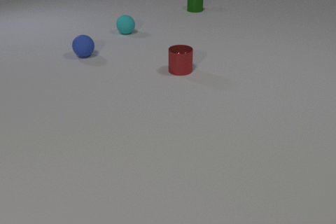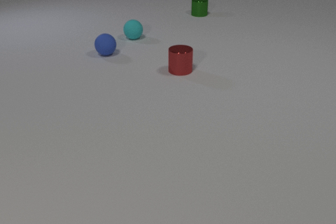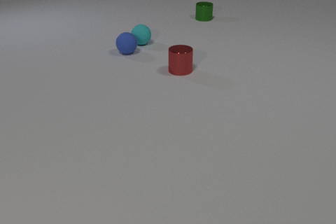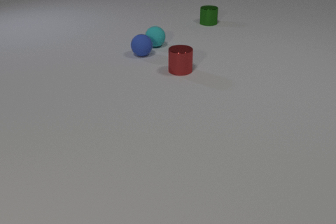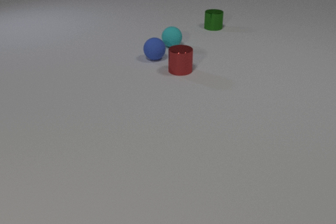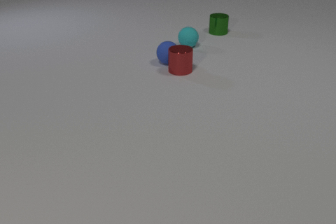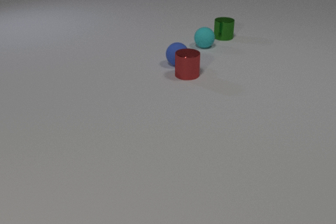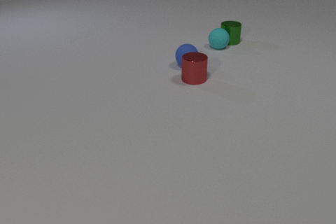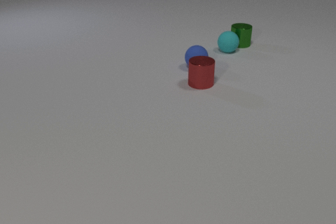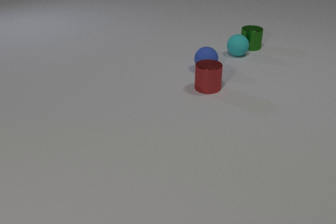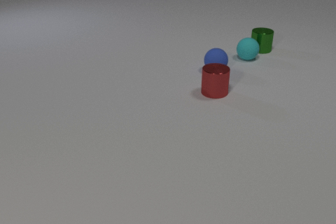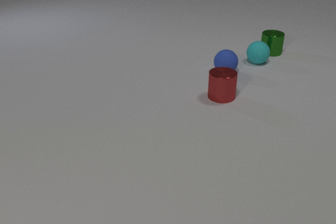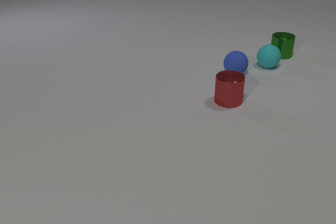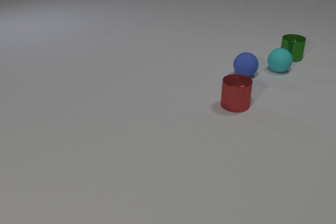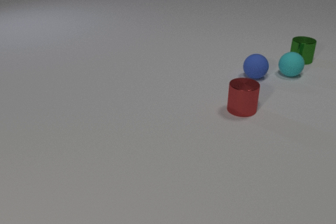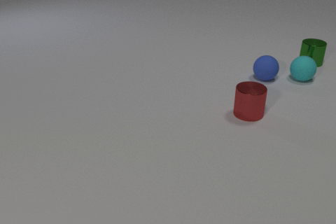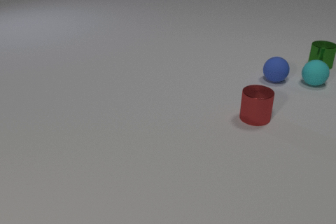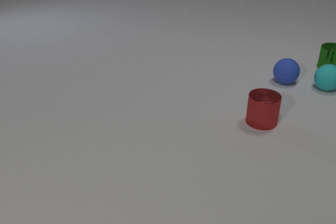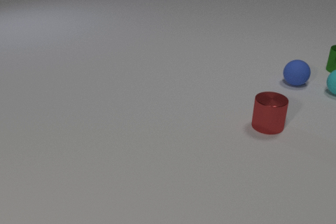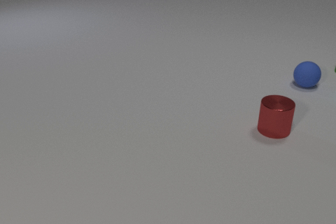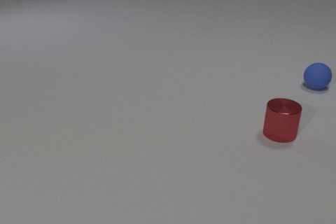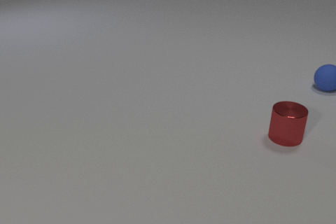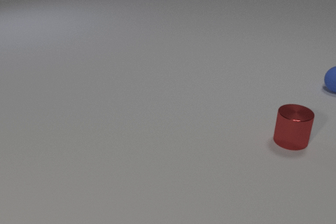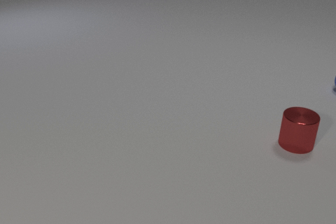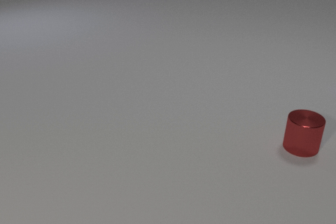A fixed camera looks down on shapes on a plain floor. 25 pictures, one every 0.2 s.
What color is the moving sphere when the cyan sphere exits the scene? blue.
Are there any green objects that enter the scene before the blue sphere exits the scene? no.
How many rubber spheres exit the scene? 2.
0.0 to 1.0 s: The cyan rubber sphere rolls to the right and toward the camera. The blue rubber sphere rolls to the right. The green metal cylinder slides toward the camera. The cyan rubber sphere and the blue rubber sphere collide. The blue rubber sphere and the red metal cylinder collide.
1.0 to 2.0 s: The cyan rubber sphere rolls to the right and toward the camera. The blue rubber sphere rolls to the right. The green metal cylinder slides toward the camera and to the right. The red metal cylinder slides toward the camera and to the right. The cyan rubber sphere and the green metal cylinder collide.
2.0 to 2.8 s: The cyan rubber sphere rolls to the right and toward the camera. The blue rubber sphere rolls to the right. The green metal cylinder slides to the right and toward the camera. The red metal cylinder slides toward the camera and to the right.
2.8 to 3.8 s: The cyan rubber sphere rolls to the right and toward the camera, leaves at the right edge. The blue rubber sphere rolls to the right. The green metal cylinder slides to the right. The red metal cylinder slides to the right and toward the camera.
3.8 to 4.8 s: The blue rubber sphere rolls to the right, leaves at the right edge. The red metal cylinder slides to the right and toward the camera.
